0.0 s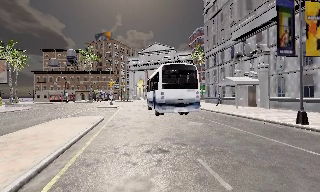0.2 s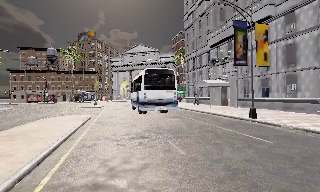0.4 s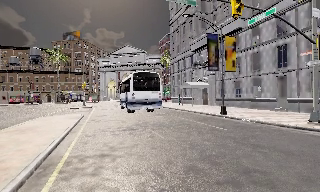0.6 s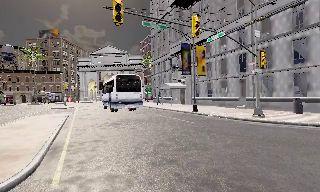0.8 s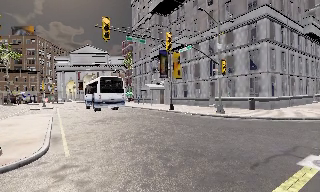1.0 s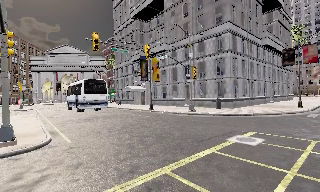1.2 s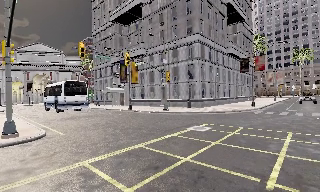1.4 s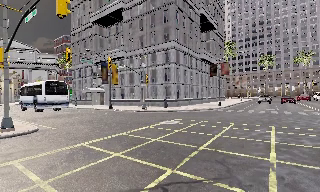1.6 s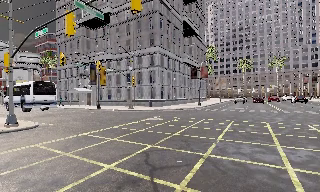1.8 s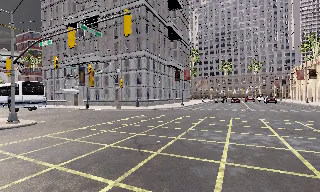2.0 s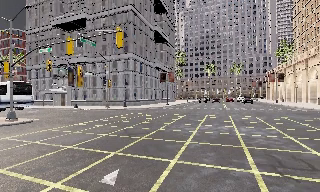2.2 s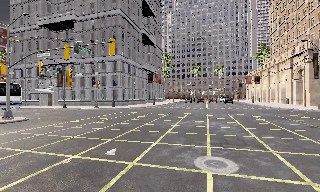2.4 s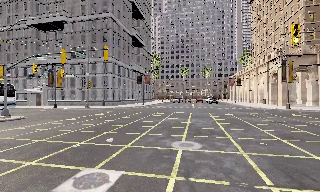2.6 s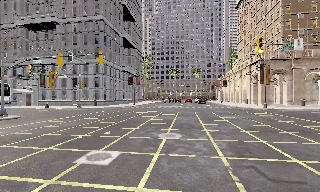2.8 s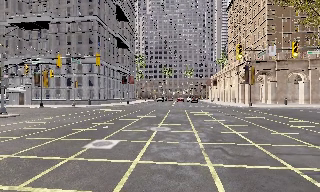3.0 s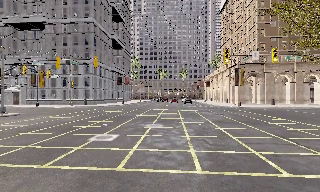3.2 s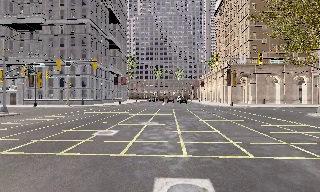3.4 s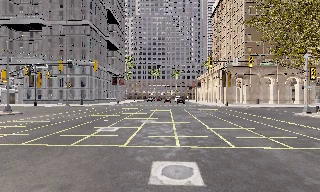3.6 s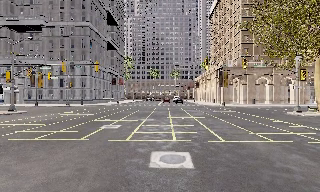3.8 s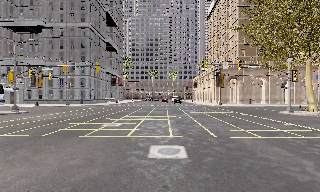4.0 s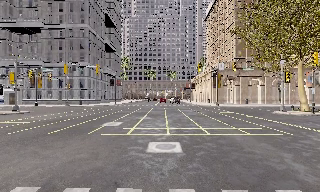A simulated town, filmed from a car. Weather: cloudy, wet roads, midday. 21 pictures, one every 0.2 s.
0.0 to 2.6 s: The camera swings to its right by about 70 degrees, and the scene slides to the left. It travels backward, about 25 m.
2.6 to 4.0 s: The camera travels backward, about 6 m, so what stands in front gets smaller. It loses speed.
The film runs backward here.
